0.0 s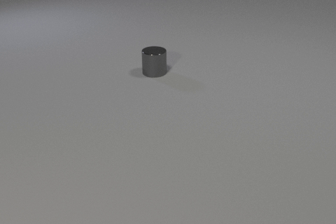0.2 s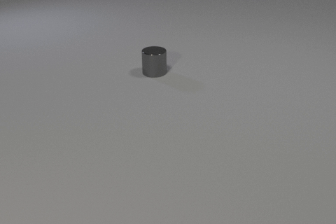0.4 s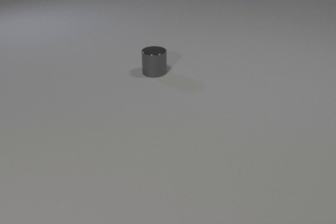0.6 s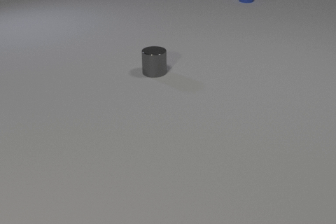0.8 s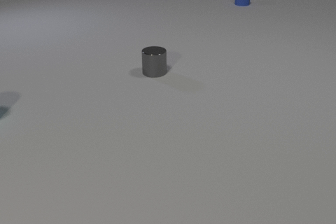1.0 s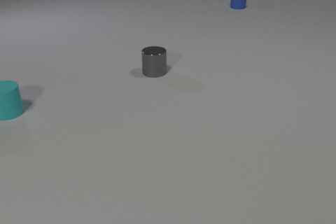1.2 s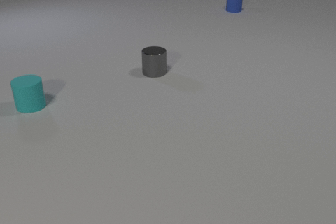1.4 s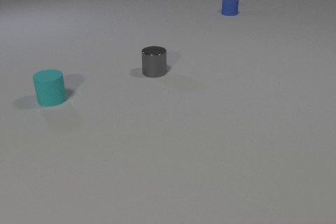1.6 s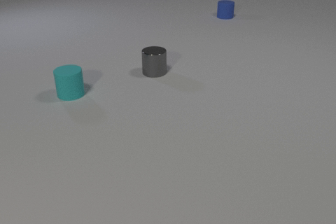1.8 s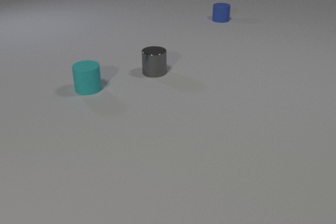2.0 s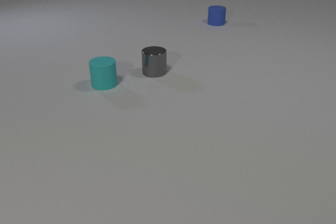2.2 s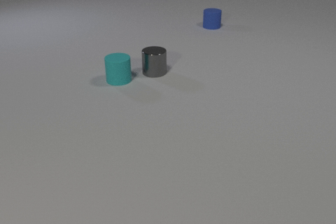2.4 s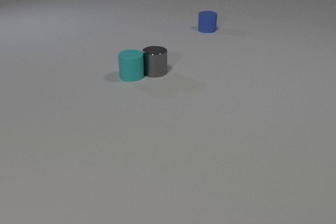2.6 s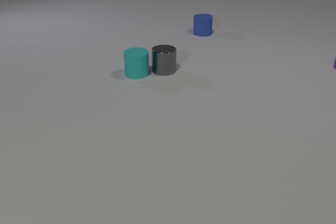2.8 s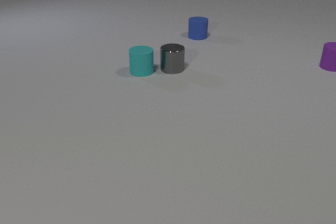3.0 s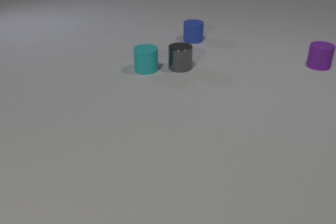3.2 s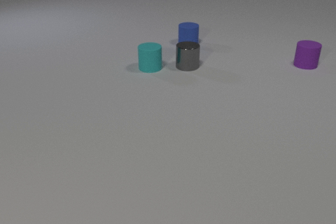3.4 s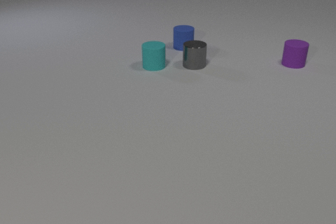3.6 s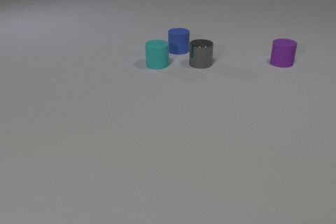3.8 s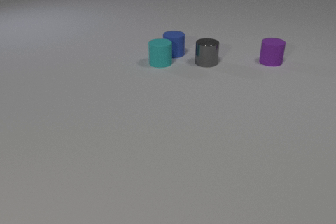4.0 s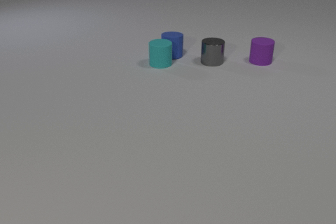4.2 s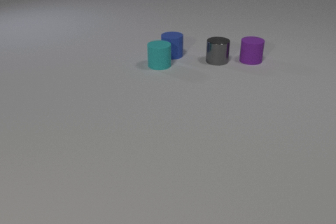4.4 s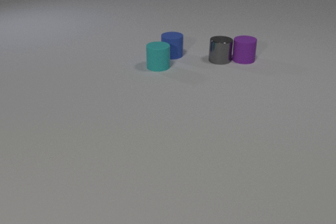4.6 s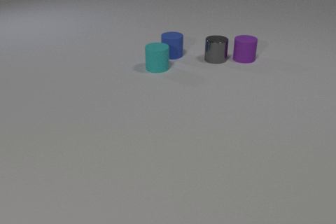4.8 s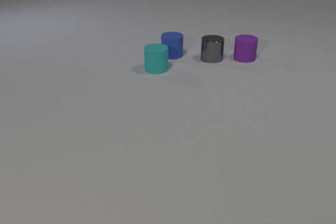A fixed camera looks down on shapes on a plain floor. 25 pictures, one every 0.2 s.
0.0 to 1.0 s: The cyan rubber cylinder comes in at the left edge, slides to the right. The blue rubber cylinder comes in at the top edge, slides toward the camera.
1.0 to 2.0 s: The cyan rubber cylinder slides to the right. The blue rubber cylinder slides toward the camera.
2.0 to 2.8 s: The cyan rubber cylinder slides to the right and away from the camera. The gray metal cylinder slides to the right and away from the camera. The blue rubber cylinder slides toward the camera and to the left. The purple rubber cylinder comes in at the right edge, slides to the left. The cyan rubber cylinder and the gray metal cylinder collide.
2.8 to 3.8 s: The cyan rubber cylinder slides away from the camera and to the right. The gray metal cylinder slides to the right and away from the camera. The blue rubber cylinder slides toward the camera and to the left. The purple rubber cylinder slides to the left.
3.8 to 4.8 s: The cyan rubber cylinder slides toward the camera. The gray metal cylinder slides away from the camera and to the right. The purple rubber cylinder slides to the left. The cyan rubber cylinder and the blue rubber cylinder collide. The gray metal cylinder and the purple rubber cylinder collide.
What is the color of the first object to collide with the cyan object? gray.
What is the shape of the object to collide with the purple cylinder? cylinder.
Are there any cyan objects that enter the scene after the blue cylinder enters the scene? yes.
